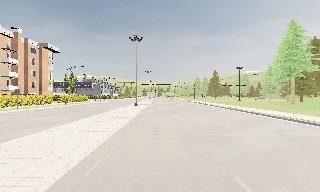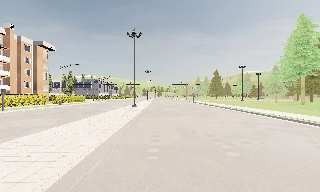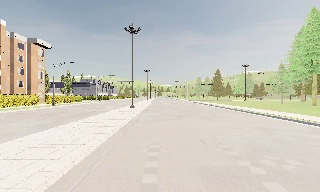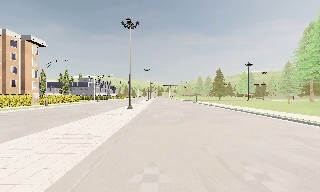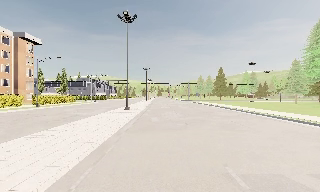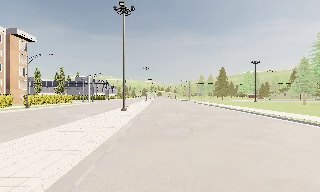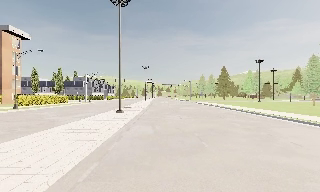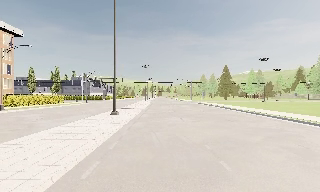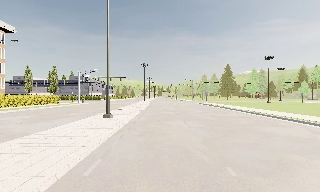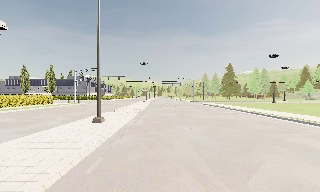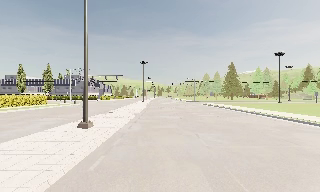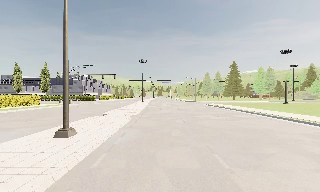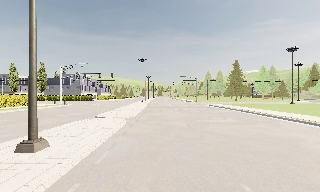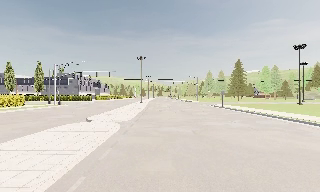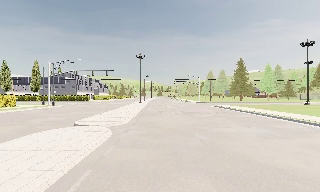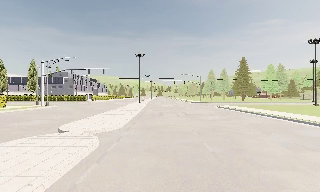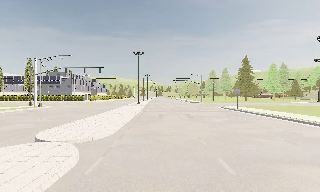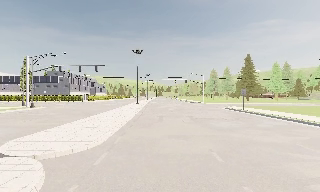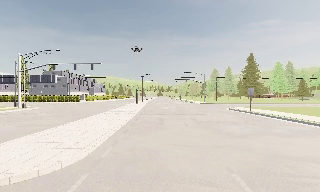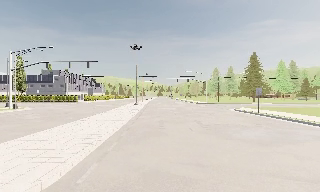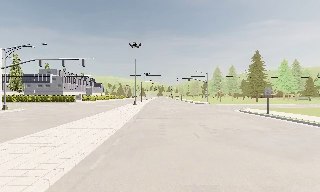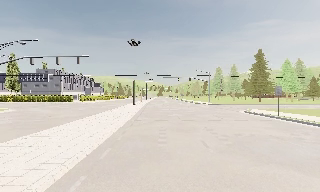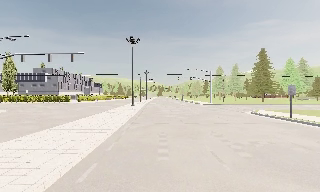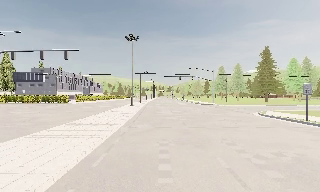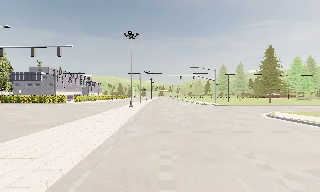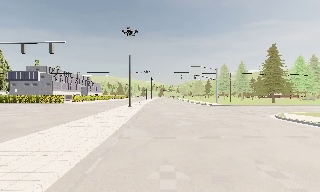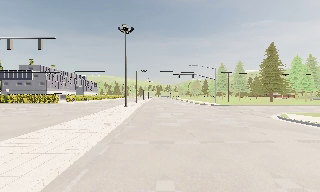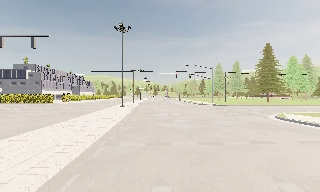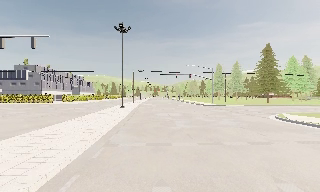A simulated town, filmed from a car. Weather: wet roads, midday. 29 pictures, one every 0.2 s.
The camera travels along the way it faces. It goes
forward.
0.0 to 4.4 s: The camera travels forward, about 35 m, so what stands in front looms larger.
4.4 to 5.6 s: The camera travels forward, about 4.5 m, so what stands in front looms larger. It loses speed.
The film runs forward here.
